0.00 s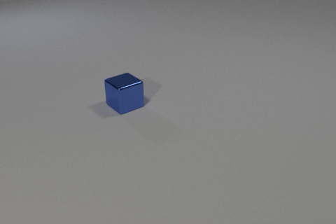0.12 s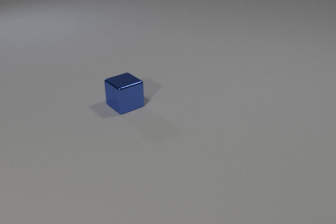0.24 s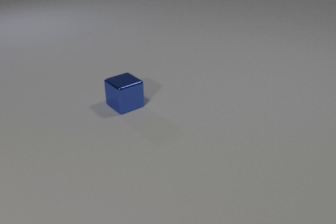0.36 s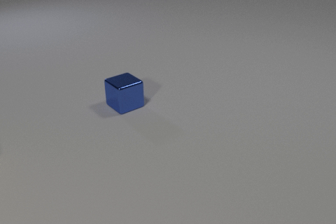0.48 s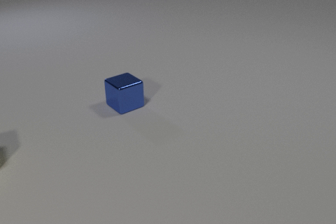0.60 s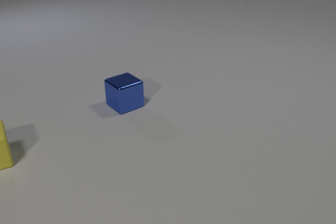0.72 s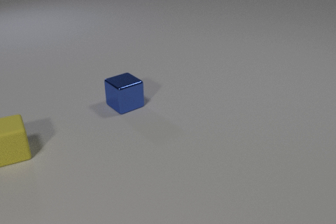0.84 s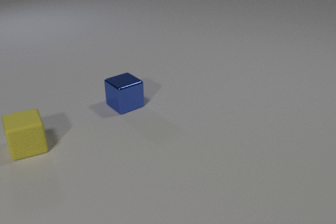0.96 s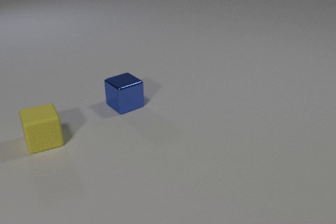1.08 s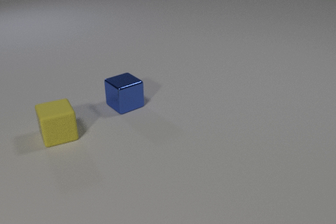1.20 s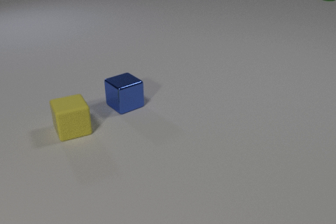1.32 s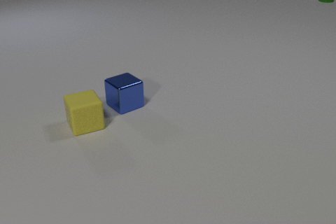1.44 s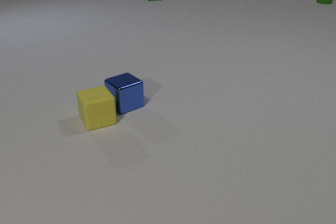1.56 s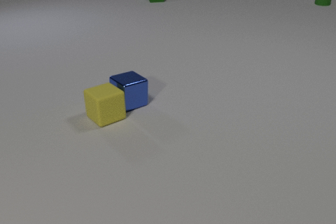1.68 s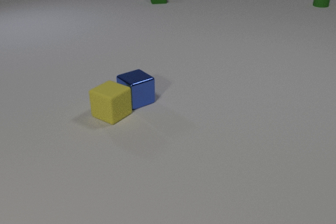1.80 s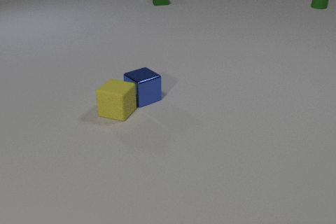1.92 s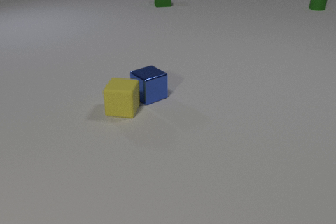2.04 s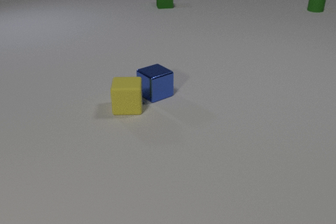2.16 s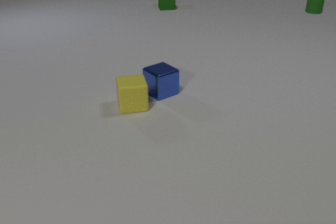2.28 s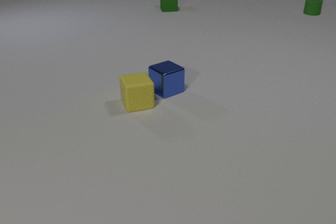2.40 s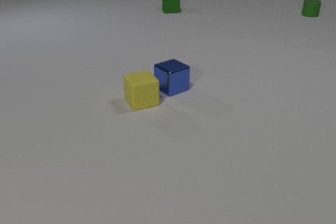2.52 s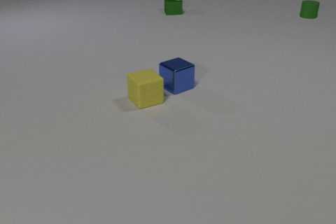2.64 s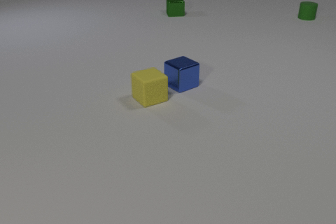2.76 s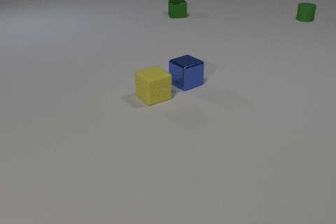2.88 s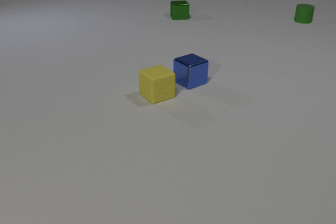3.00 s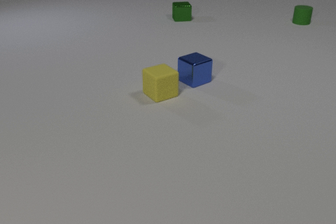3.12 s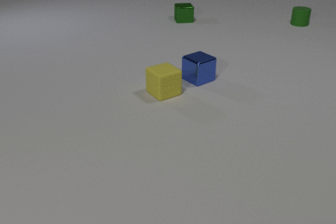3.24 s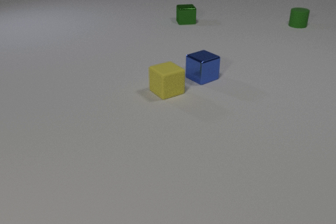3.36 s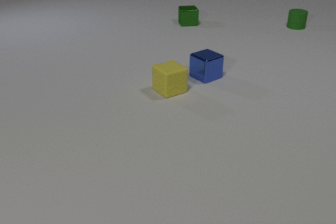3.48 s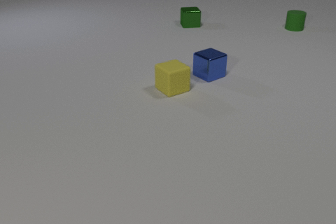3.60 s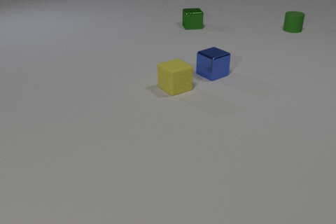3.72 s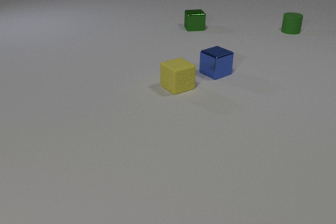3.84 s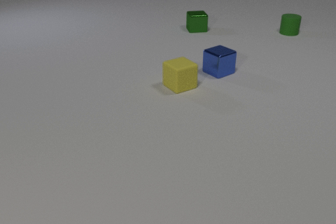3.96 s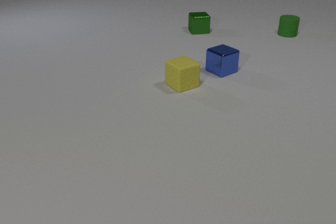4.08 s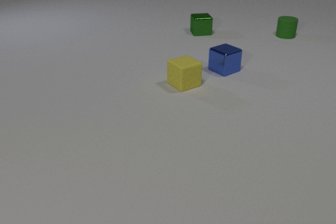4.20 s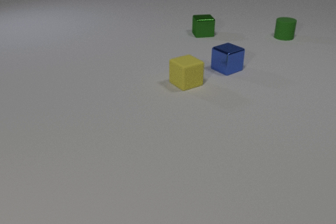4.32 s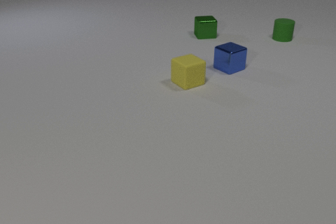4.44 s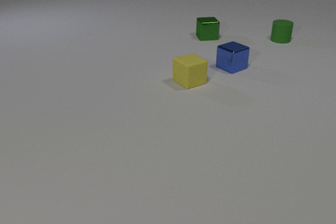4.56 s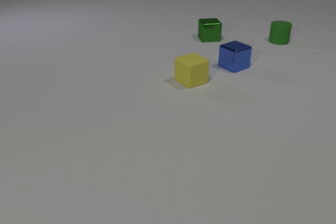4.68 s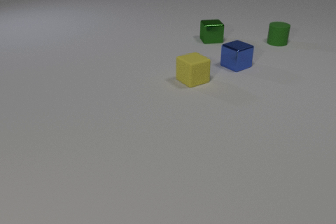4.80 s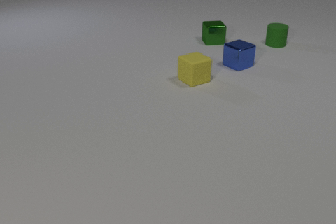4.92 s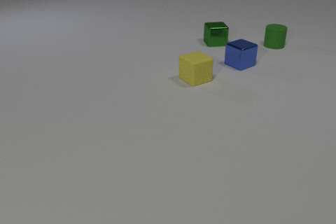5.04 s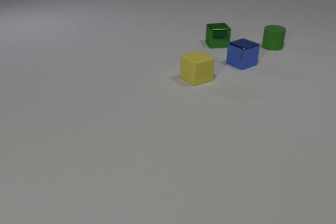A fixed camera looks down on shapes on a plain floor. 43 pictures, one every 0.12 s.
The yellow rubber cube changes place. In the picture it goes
to the right.
The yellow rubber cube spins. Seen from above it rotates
counterclockwise.
0.00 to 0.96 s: The yellow rubber cube comes in at the left edge, slides to the right. The green rubber cylinder comes in at the top edge, slides toward the camera.
0.96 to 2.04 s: The yellow rubber cube slides to the right and away from the camera, spins counterclockwise seen from above by about 60 degrees, its near face sliding to the right. The blue metal cube slides to the right and away from the camera. The green rubber cylinder slides toward the camera. The green metal cube comes in at the top edge, slides toward the camera. The yellow rubber cube and the blue metal cube collide.
2.04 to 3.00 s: The yellow rubber cube slides to the right and away from the camera, spins counterclockwise seen from above by about 30 degrees, its near face sliding to the right. The blue metal cube slides to the right and away from the camera. The green rubber cylinder slides toward the camera. The green metal cube slides toward the camera.
3.00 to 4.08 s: The yellow rubber cube slides to the right and away from the camera. The blue metal cube slides to the right and away from the camera. The green rubber cylinder slides toward the camera. The green metal cube slides toward the camera and to the right.
4.08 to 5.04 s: The yellow rubber cube slides away from the camera and to the right. The blue metal cube slides away from the camera and to the right. The green rubber cylinder slides toward the camera. The green metal cube slides toward the camera and to the right.
Are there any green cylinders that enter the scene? yes.
What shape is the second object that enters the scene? cylinder.
How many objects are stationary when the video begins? 1.
